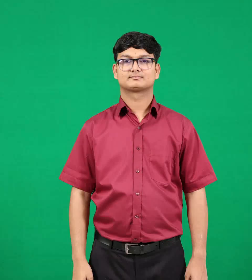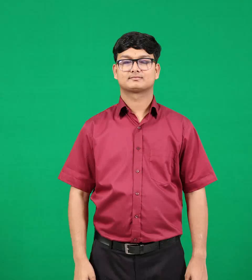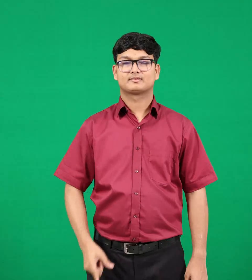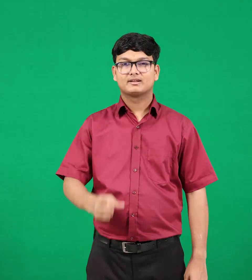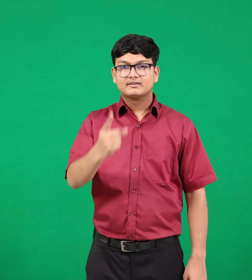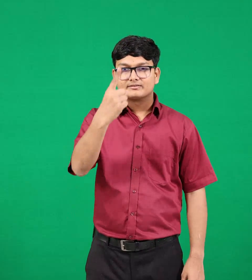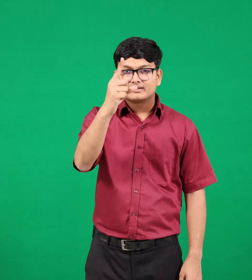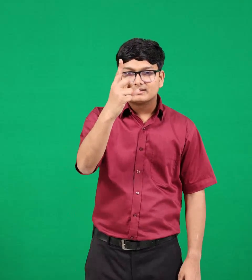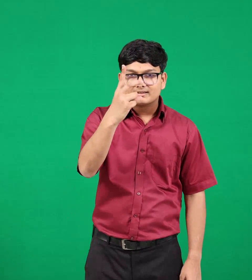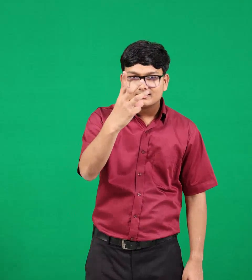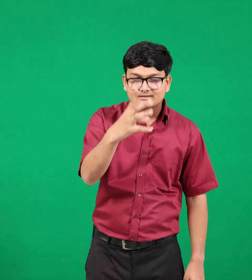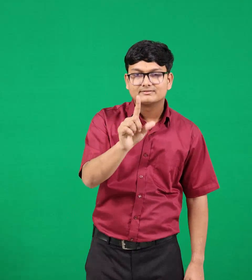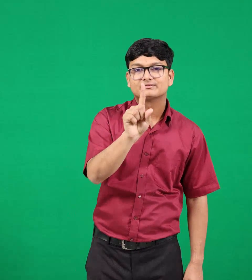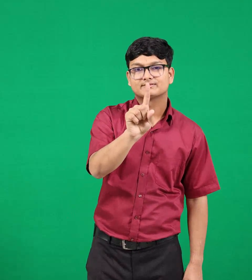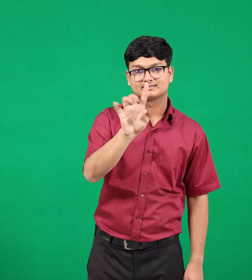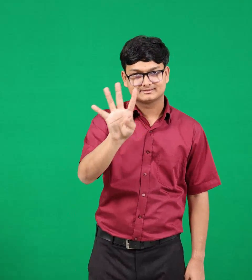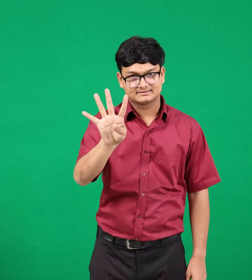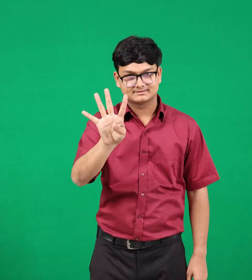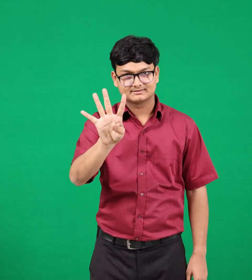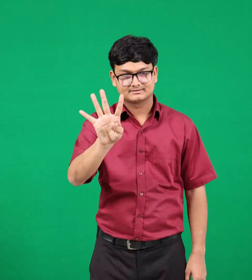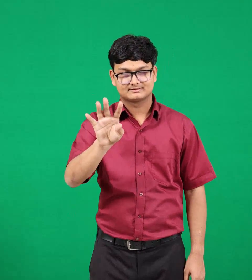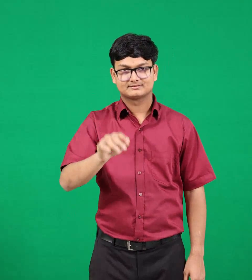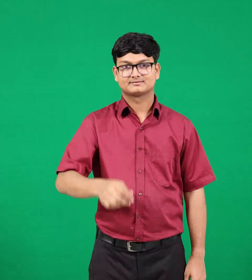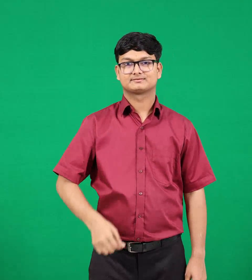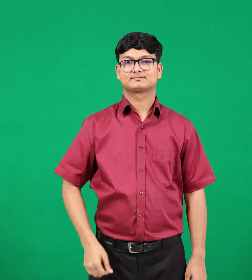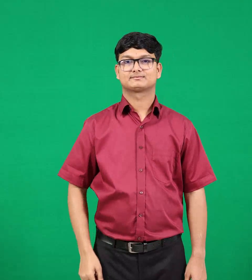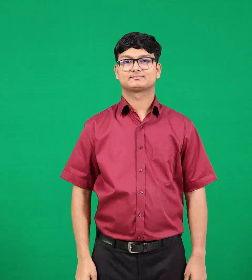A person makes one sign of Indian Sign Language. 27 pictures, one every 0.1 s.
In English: forteenth
